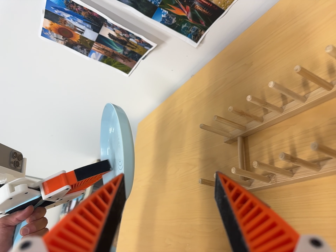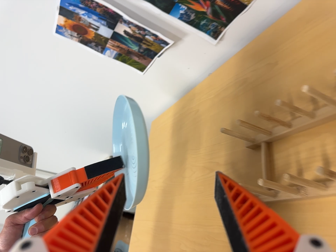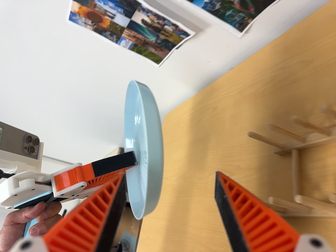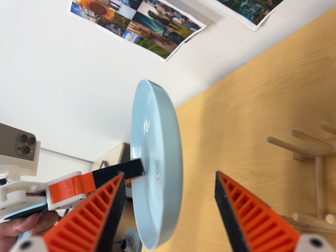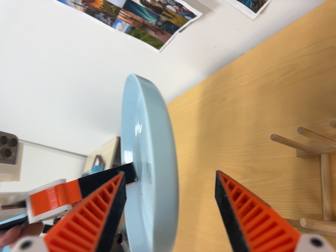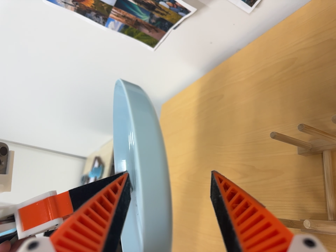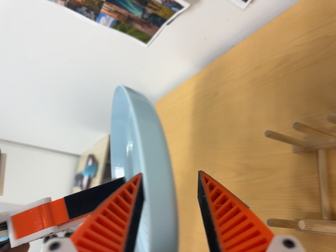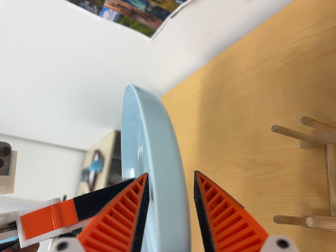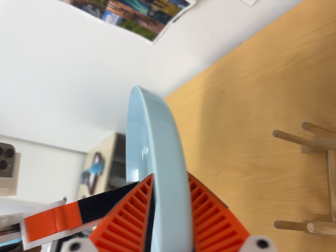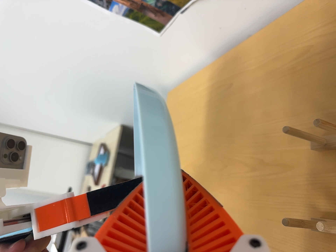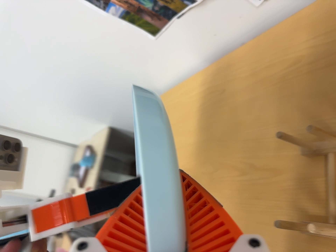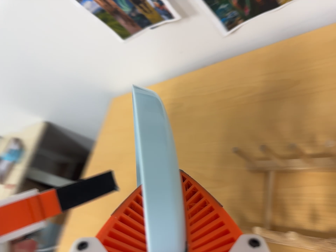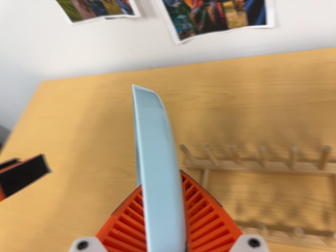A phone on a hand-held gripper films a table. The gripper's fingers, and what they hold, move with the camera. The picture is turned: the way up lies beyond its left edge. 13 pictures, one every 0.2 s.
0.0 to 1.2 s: The camera travels forward and toward the top of its view, about 16 cm, so what stands in front looms larger. Its aim tips toward the bottom of its view by about 10 degrees.
1.2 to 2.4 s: The camera pans to its right by about 35 degrees. It travels to its left, about 14 cm. It rolls about its line of sight by about 20 degrees, and the scene rotates clockwise.
The film runs forward here.
